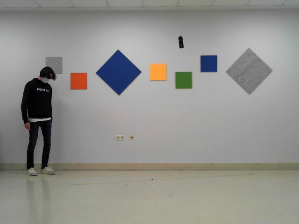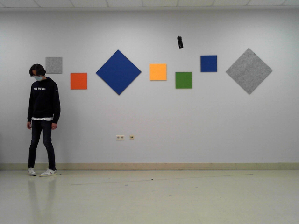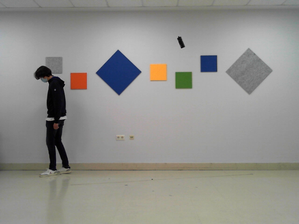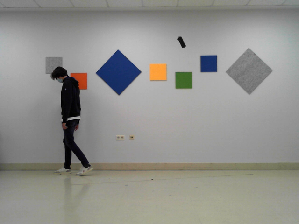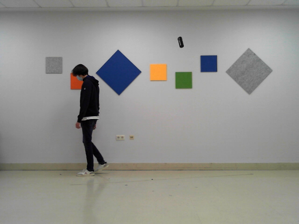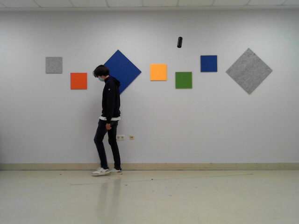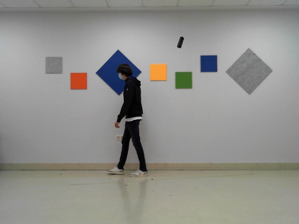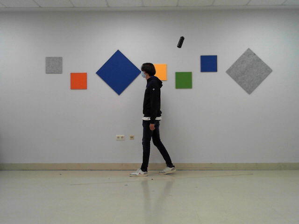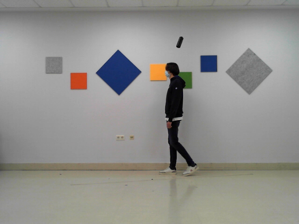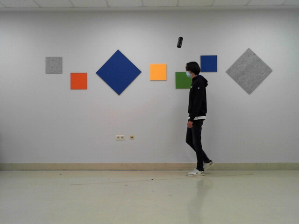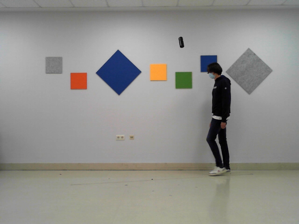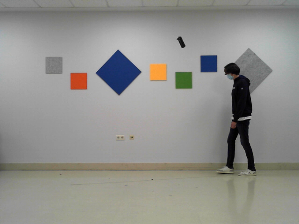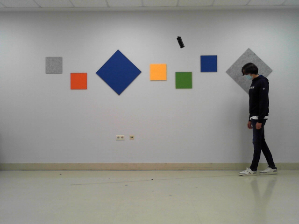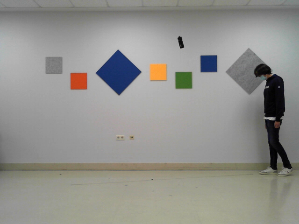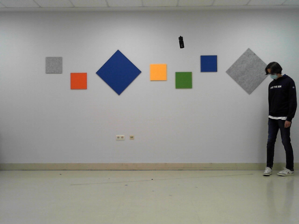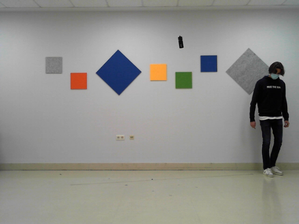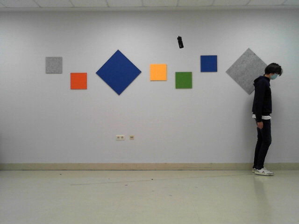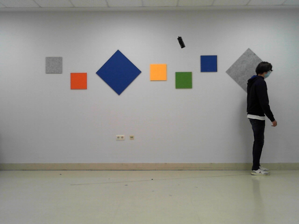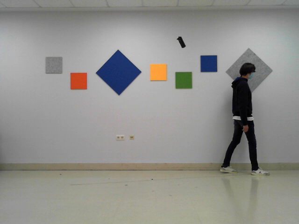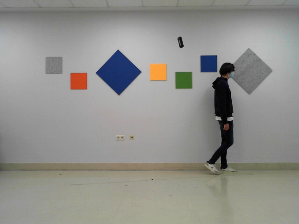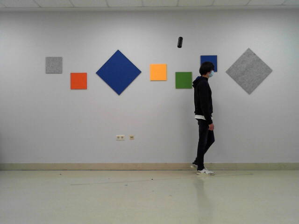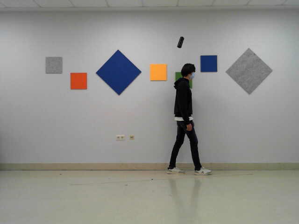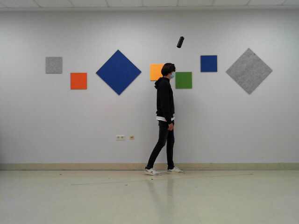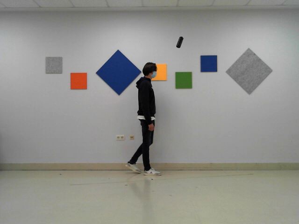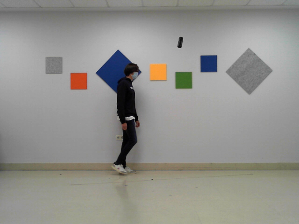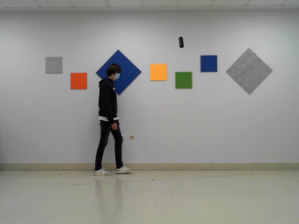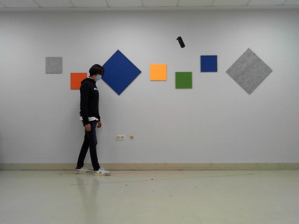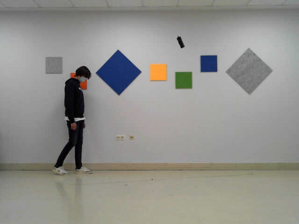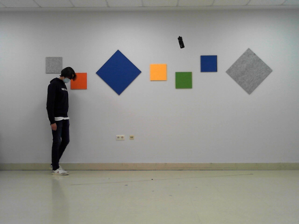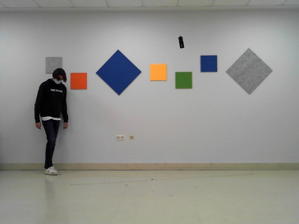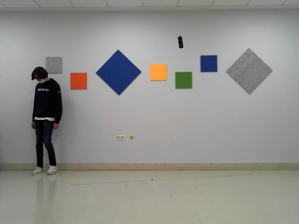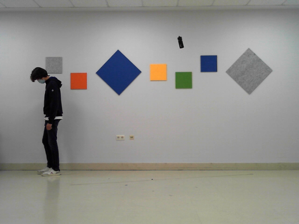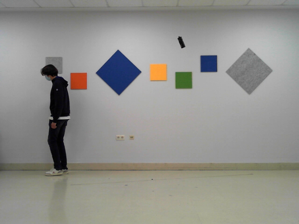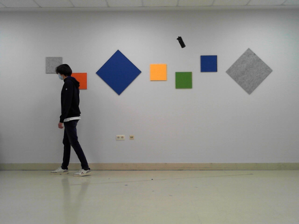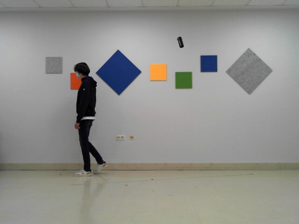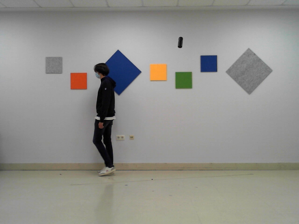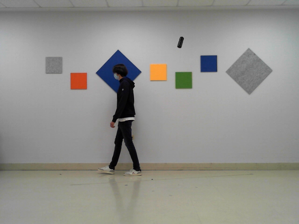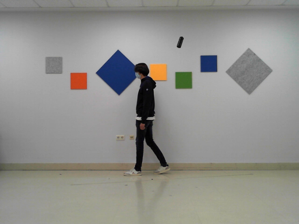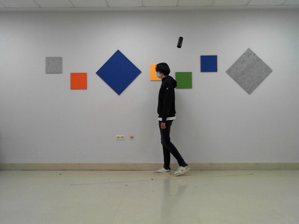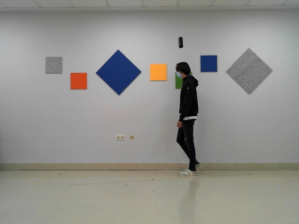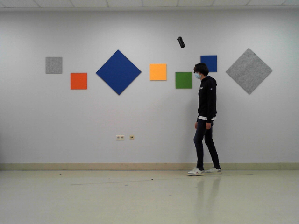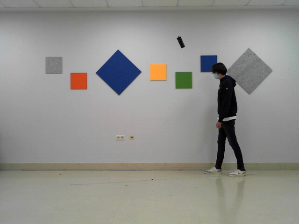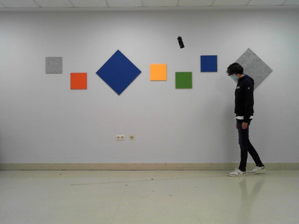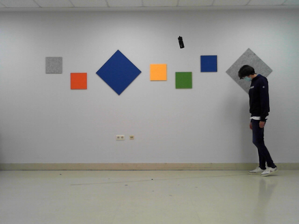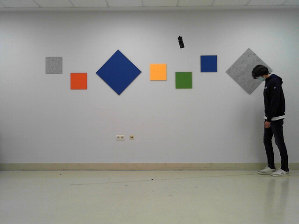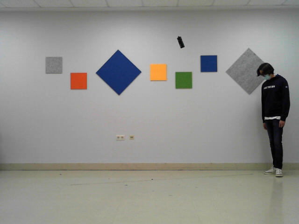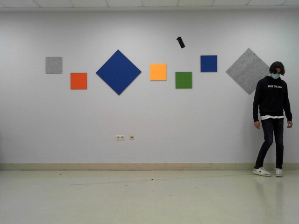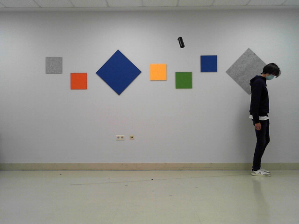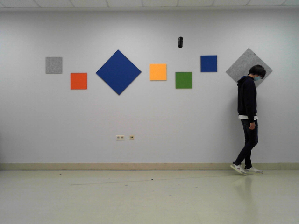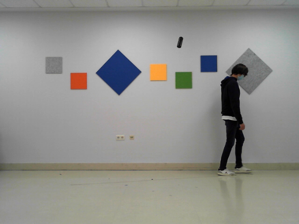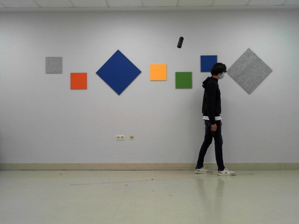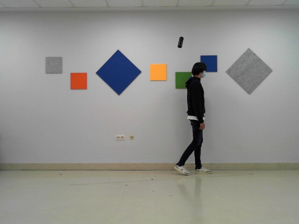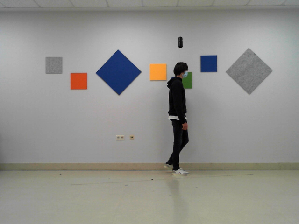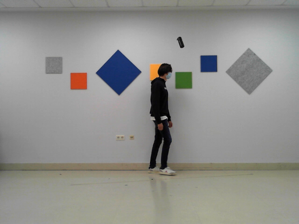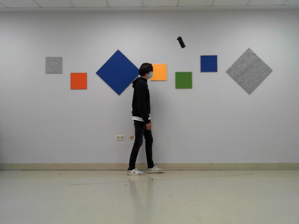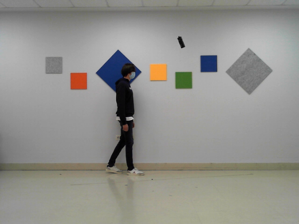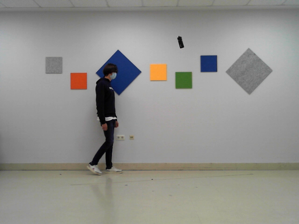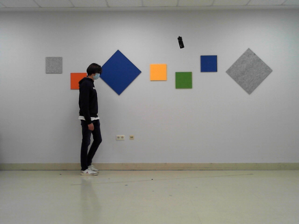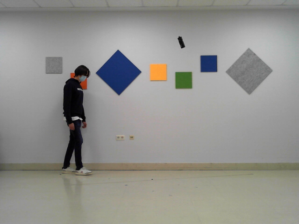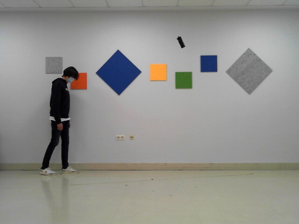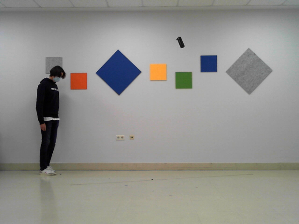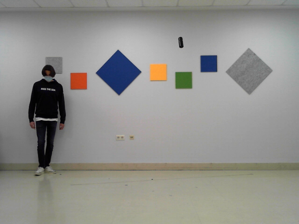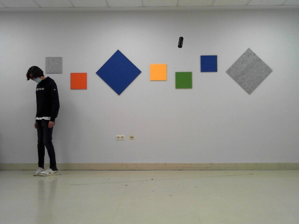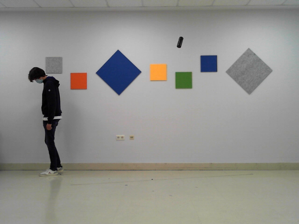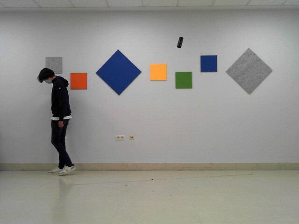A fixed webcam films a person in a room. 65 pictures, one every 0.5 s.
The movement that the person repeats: Walk backward.
